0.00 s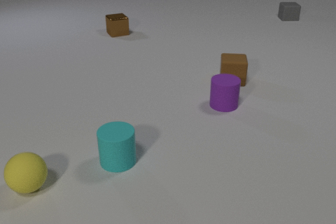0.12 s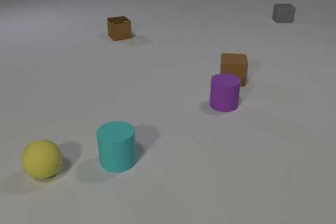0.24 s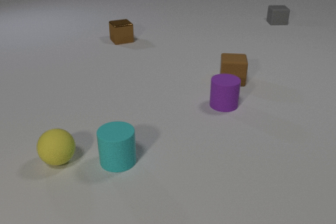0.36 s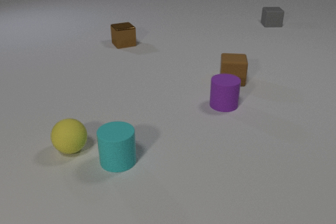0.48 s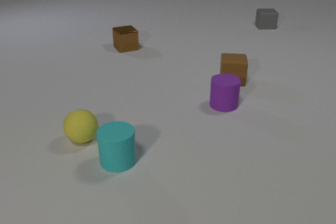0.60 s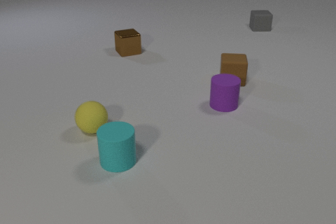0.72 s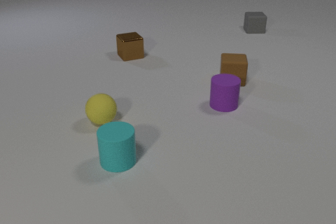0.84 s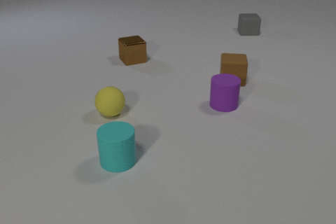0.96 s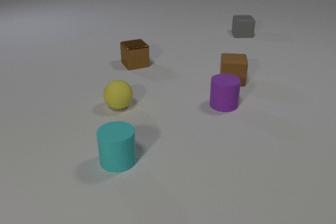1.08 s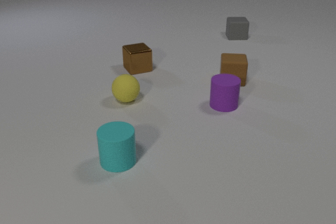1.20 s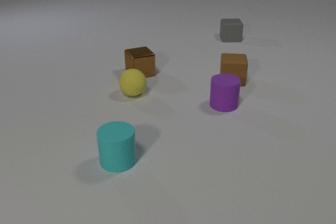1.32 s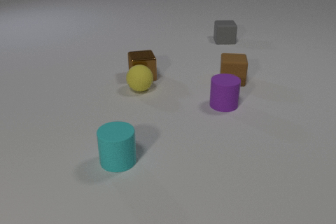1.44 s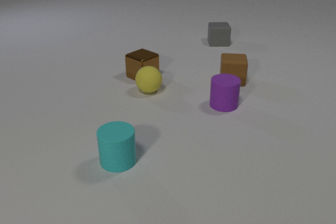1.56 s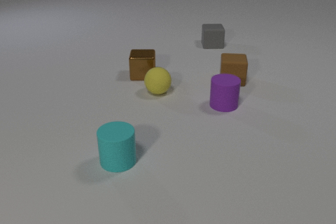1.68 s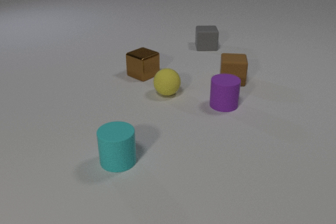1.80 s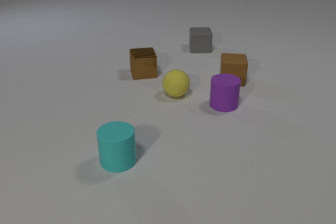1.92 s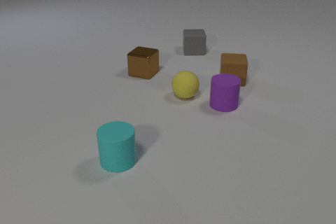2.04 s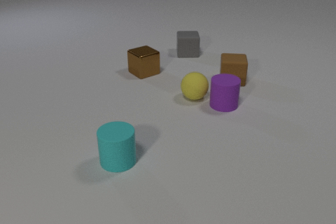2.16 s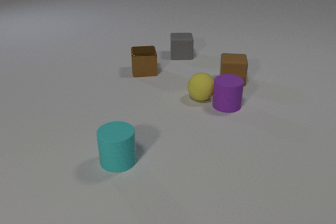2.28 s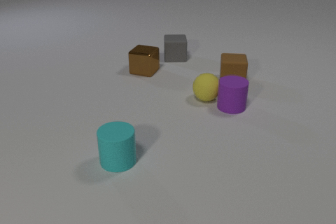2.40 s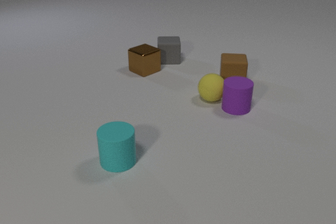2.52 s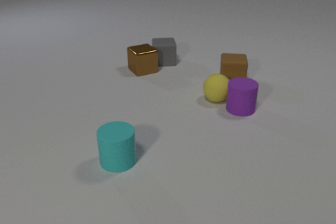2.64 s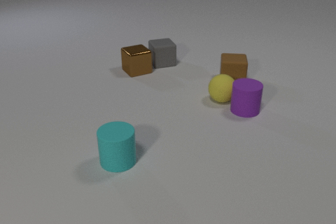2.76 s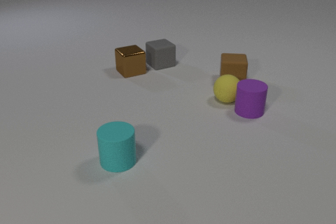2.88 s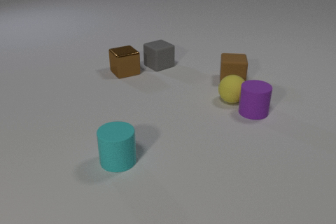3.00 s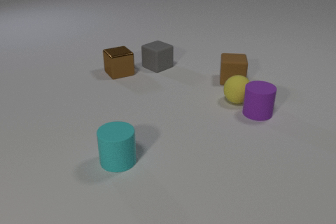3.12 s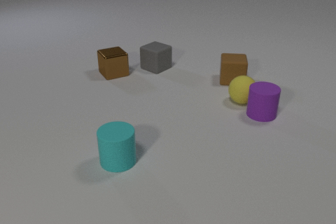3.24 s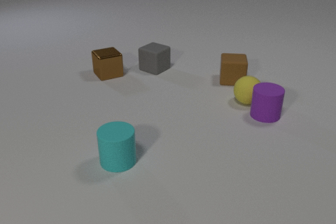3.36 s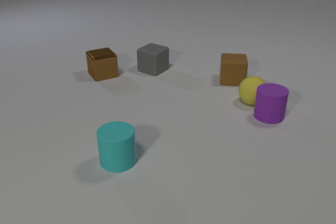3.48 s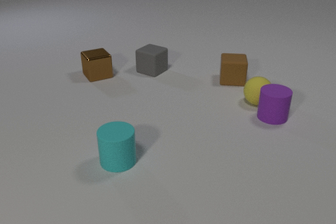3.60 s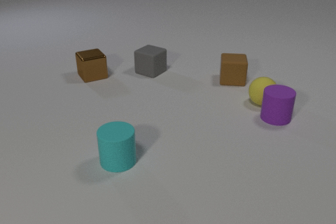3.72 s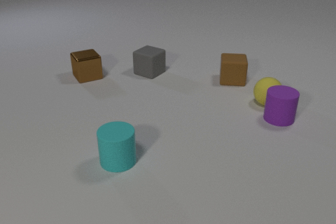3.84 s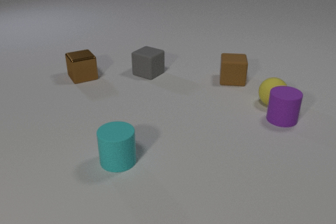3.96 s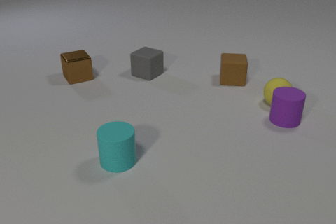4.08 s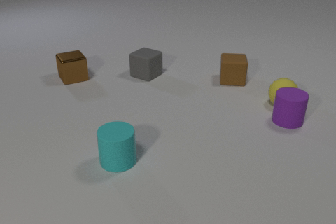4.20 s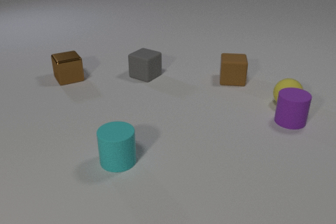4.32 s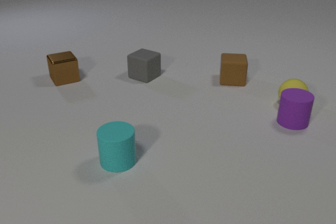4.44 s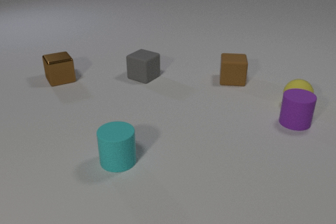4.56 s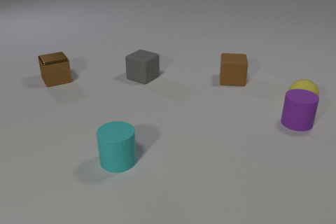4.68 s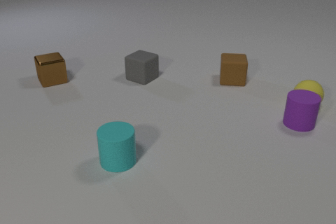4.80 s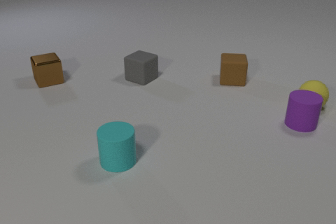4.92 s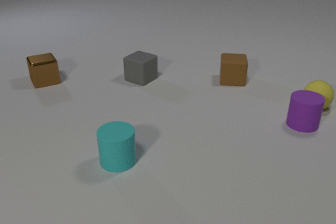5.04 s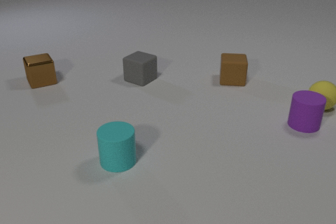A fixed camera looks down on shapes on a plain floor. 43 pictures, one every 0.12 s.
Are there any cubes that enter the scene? no.
How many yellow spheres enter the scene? 0.
What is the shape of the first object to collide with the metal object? sphere.
0.00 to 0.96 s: The brown metal cube slides toward the camera. The yellow rubber sphere rolls away from the camera and to the right. The gray rubber cube slides toward the camera and to the left.
0.96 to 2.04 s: The brown metal cube slides toward the camera and to the right. The yellow rubber sphere rolls to the right. The gray rubber cube slides toward the camera and to the left. The brown metal cube and the yellow rubber sphere collide.
2.04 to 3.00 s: The brown metal cube slides to the left. The yellow rubber sphere rolls to the right. The gray rubber cube slides toward the camera and to the left, spins so that its near face slides to the right, counterclockwise seen from above. The purple rubber cylinder slides to the right. The yellow rubber sphere and the purple rubber cylinder collide. The brown metal cube and the gray rubber cube collide.
3.00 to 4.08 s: The brown metal cube slides to the left. The yellow rubber sphere rolls to the right. The gray rubber cube slides toward the camera and to the left. The purple rubber cylinder slides to the right.
4.08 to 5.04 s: The brown metal cube slides to the left. The yellow rubber sphere rolls to the right. The gray rubber cube slides toward the camera and to the left. The purple rubber cylinder slides to the right.
